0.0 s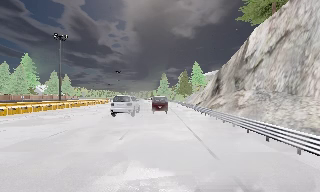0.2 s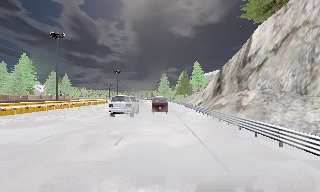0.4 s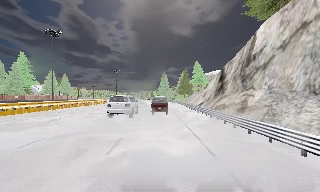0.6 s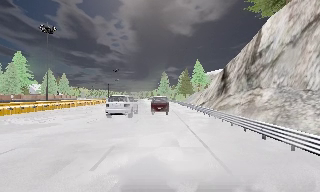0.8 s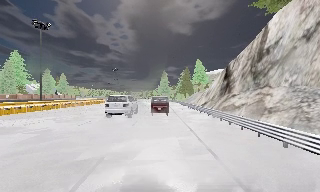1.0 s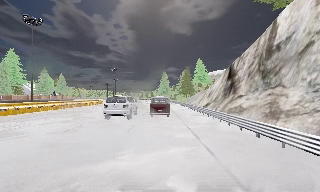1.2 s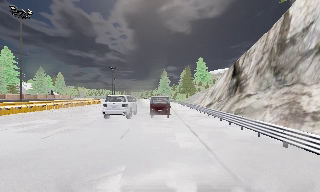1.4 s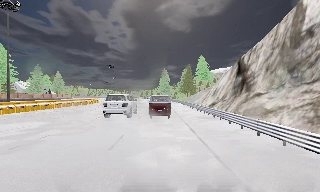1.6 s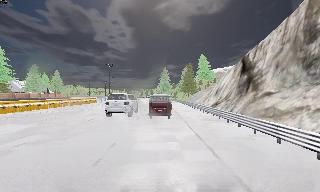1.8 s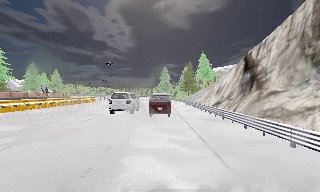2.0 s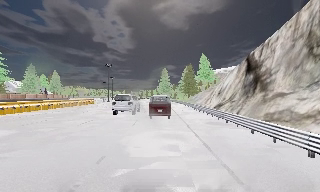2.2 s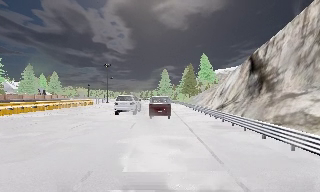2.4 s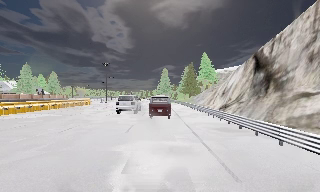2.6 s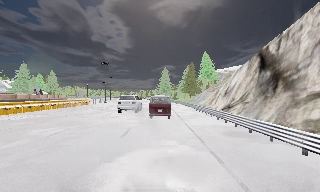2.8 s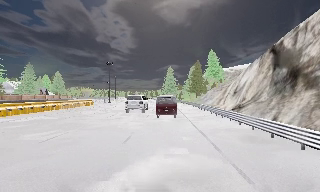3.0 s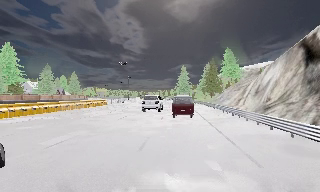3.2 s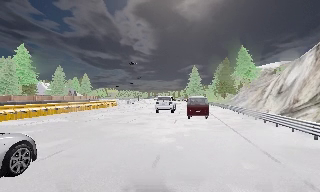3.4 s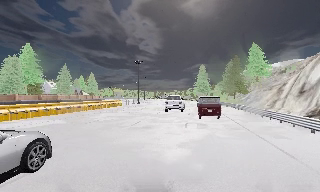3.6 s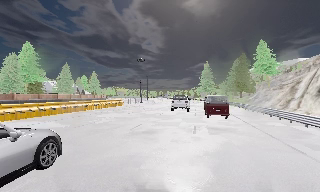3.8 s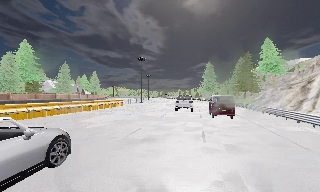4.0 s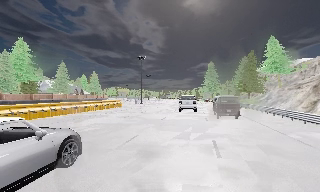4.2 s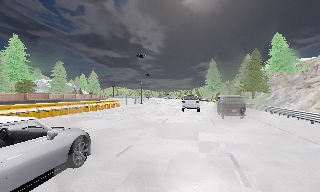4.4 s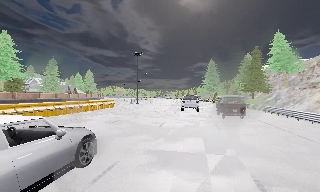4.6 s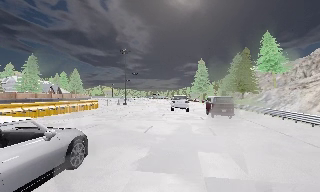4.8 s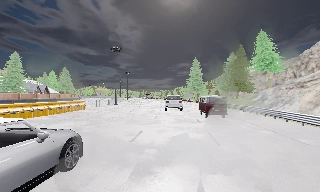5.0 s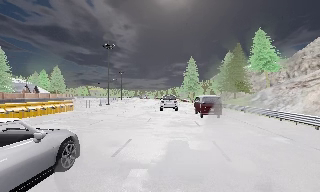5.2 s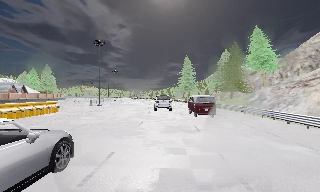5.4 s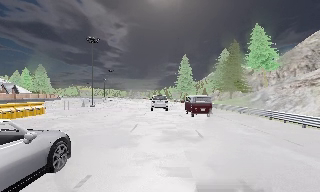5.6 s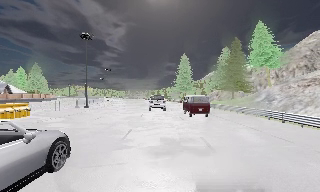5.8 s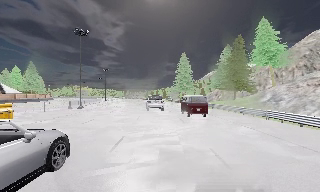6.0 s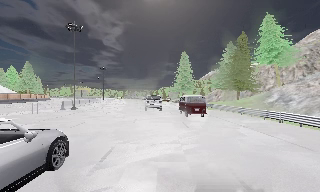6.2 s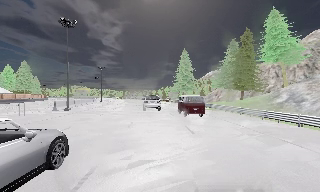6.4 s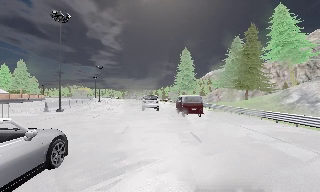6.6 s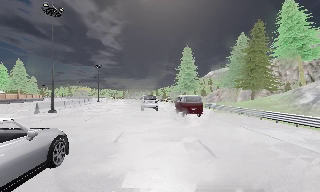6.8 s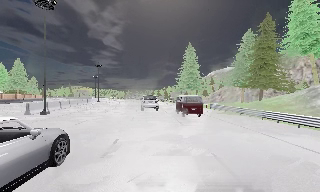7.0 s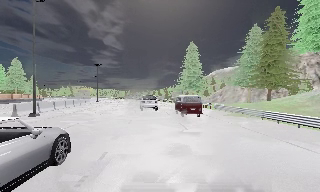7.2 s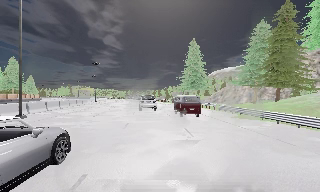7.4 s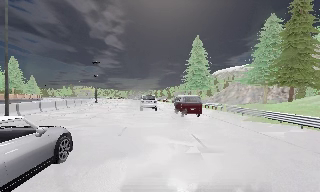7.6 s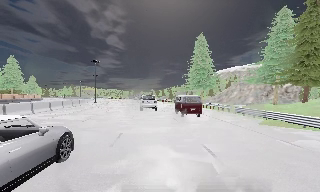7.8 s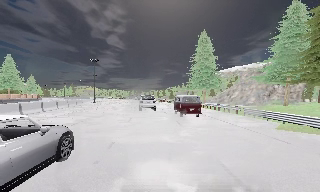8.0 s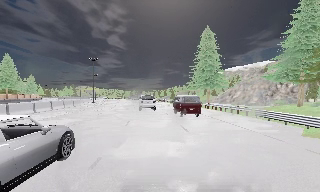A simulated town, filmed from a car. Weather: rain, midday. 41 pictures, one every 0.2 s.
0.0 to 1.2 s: The camera travels forward, about 7 m, so what stands in front looms larger. It gains speed.
1.2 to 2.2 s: The camera travels forward, about 5 m, so what stands in front looms larger. It loses speed.
2.2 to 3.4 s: The camera pans to its left, which is counterclockwise from overhead, by about 10 degrees. It travels forward, about 7 m, so what stands in front looms larger.
3.4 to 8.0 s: The camera travels forward, about 35 m, so what stands in front looms larger.
The film runs forward here.
